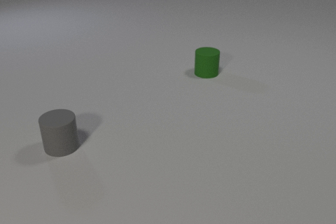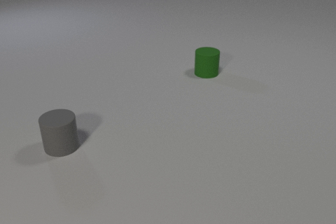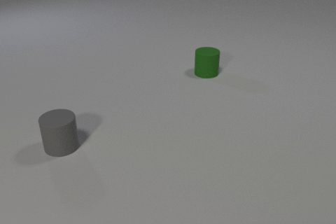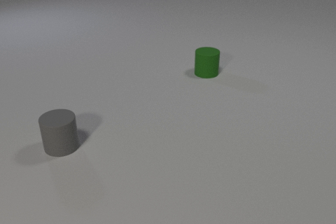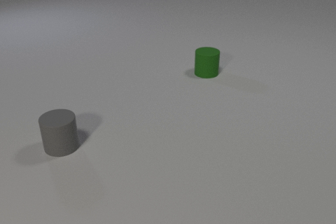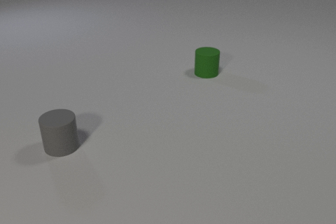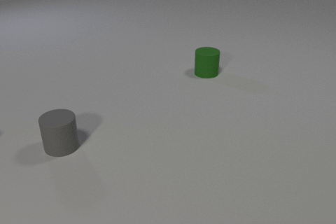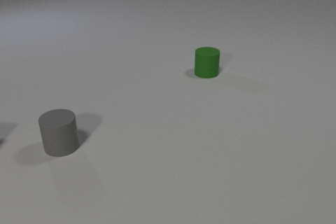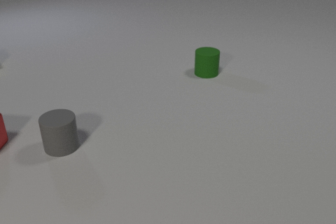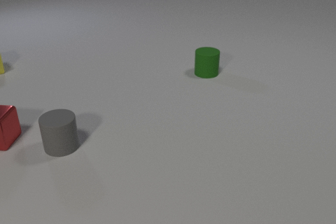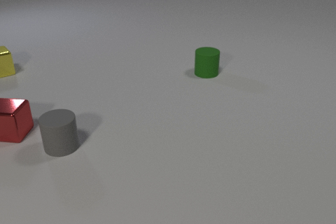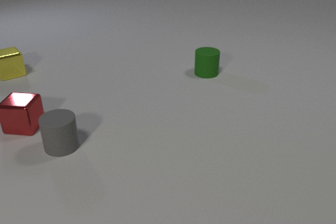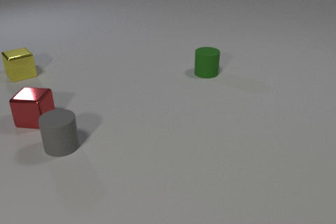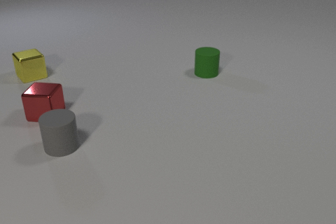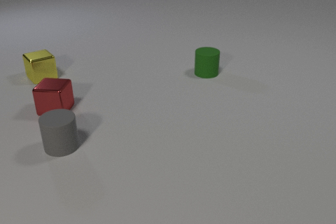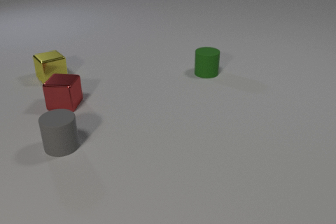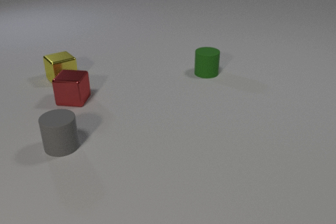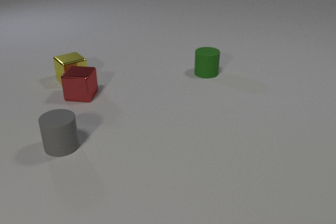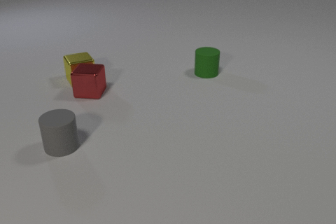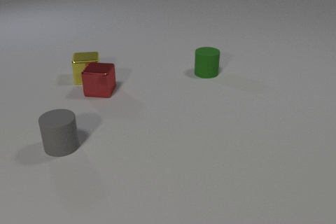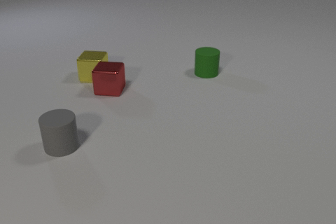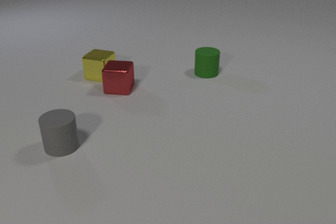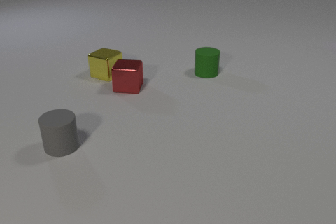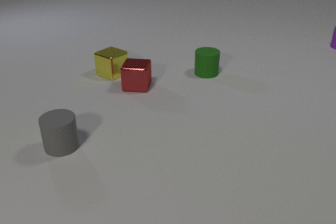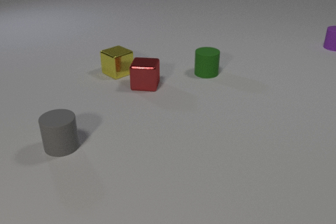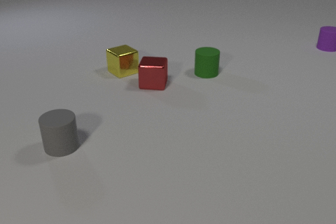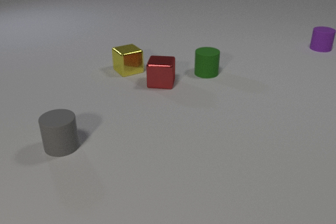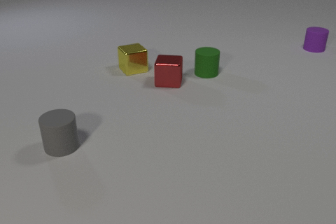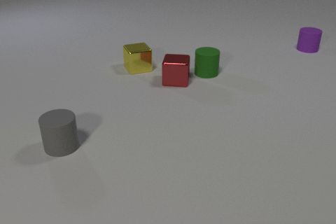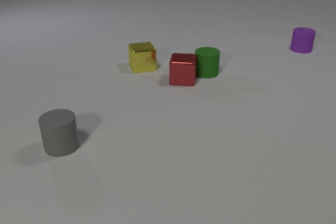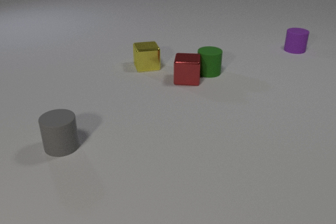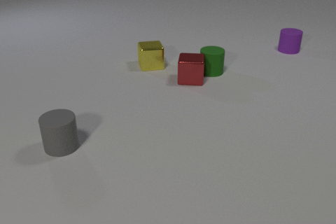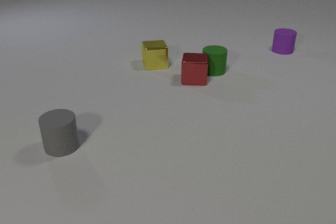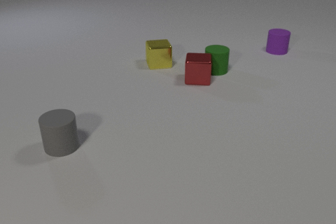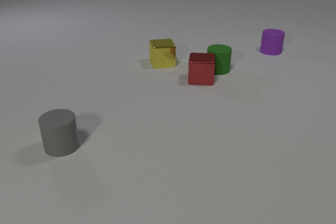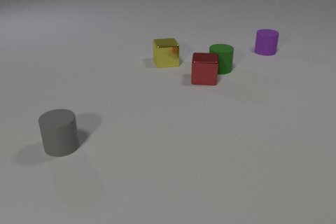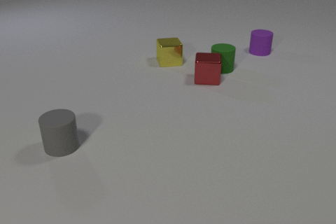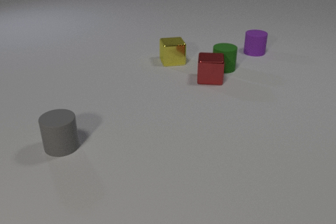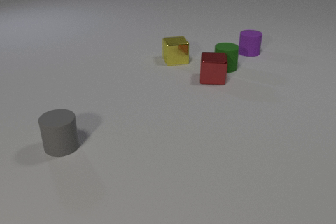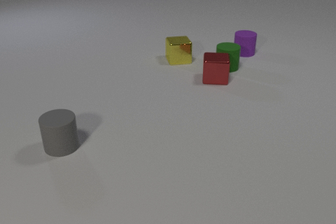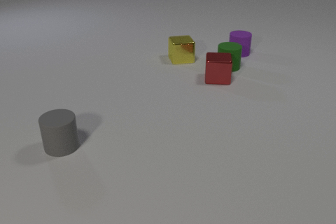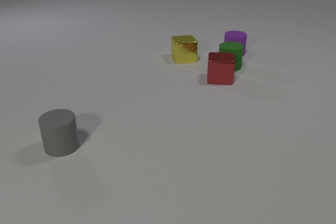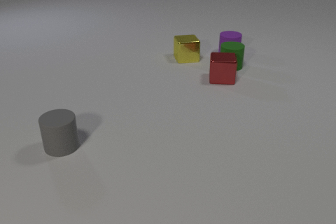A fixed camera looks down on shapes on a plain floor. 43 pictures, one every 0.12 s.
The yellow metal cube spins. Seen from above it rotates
clockwise.
The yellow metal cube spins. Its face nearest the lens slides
to the left.
0.00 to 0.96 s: The red metal cube comes in at the left edge.
0.96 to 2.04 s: The red metal cube slides to the right and away from the camera. The yellow metal cube comes in at the left edge, slides to the right and toward the camera.
2.04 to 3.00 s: The red metal cube slides to the right. The yellow metal cube slides to the right, spins clockwise seen from above by about 90 degrees, its near face sliding to the left. The purple rubber cylinder comes in at the right edge, slides to the left and toward the camera. The red metal cube and the yellow metal cube collide.
3.00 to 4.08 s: The red metal cube slides to the right. The yellow metal cube slides to the right and away from the camera, spins so that its near face slides to the left, clockwise seen from above. The green rubber cylinder slides to the right and away from the camera. The purple rubber cylinder slides to the left and toward the camera. The red metal cube and the green rubber cylinder collide.
4.08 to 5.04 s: The red metal cube slides to the right. The yellow metal cube slides to the right and away from the camera. The green rubber cylinder slides to the right and away from the camera. The purple rubber cylinder slides to the left.
What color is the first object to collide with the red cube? yellow.
How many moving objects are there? 4.
How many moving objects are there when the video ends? 4.
